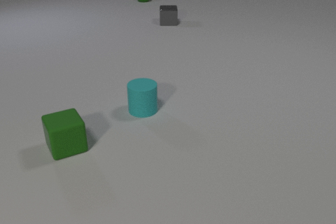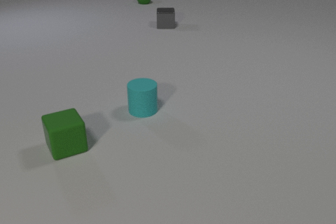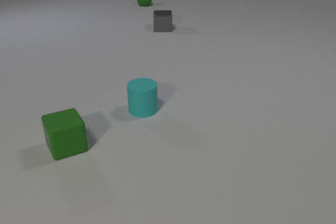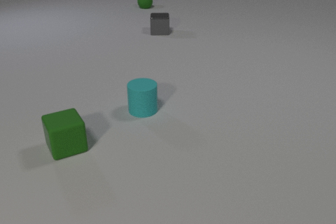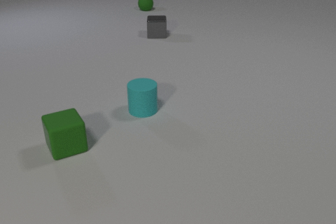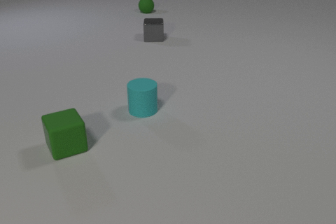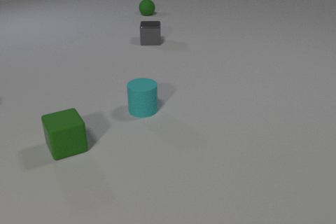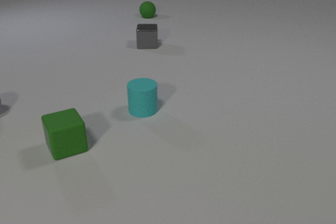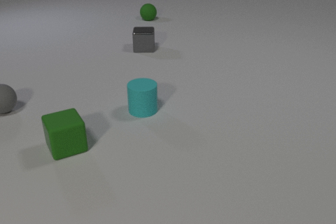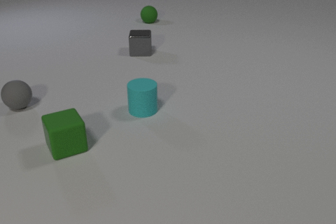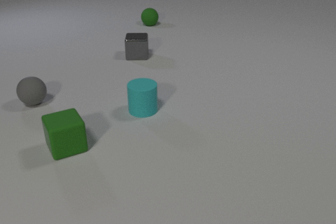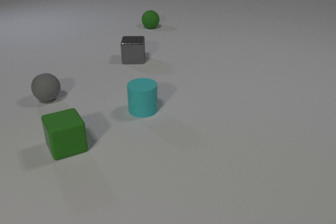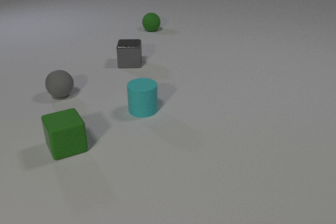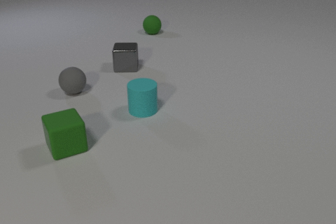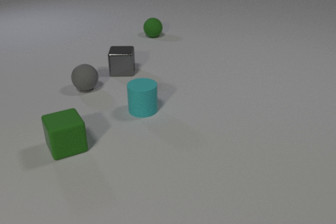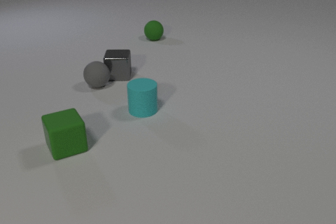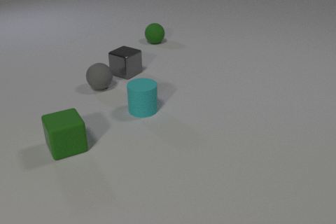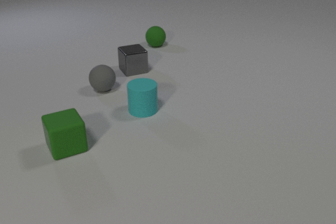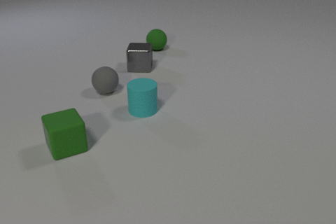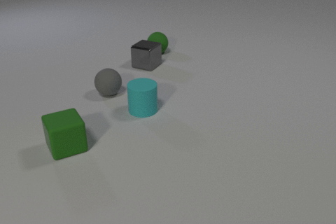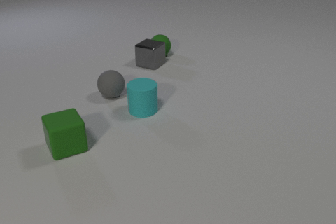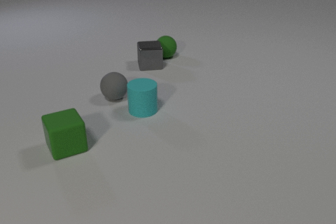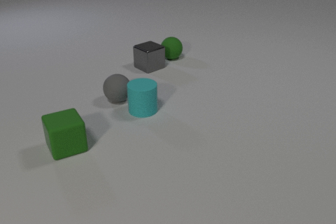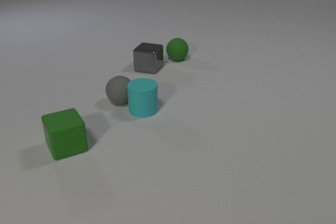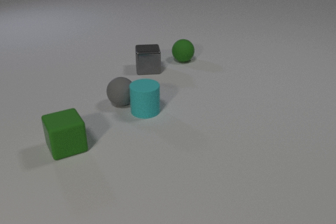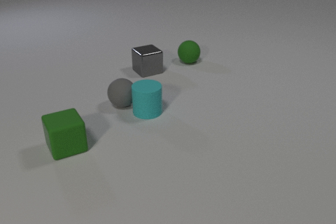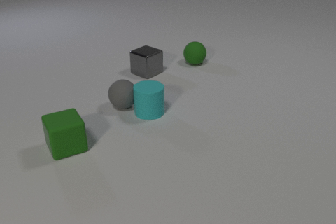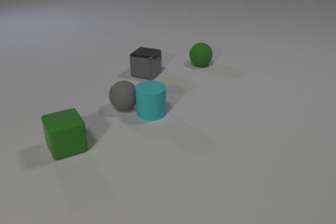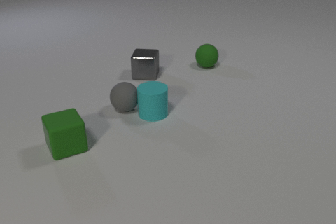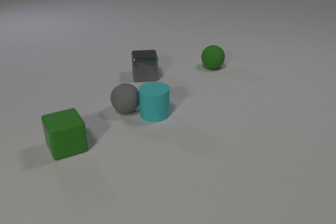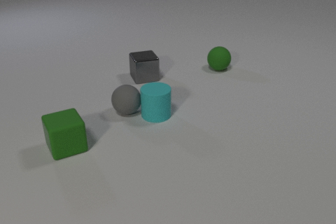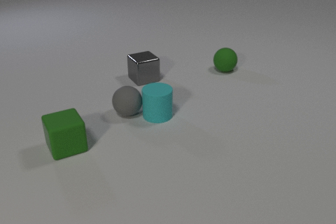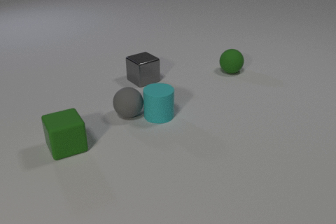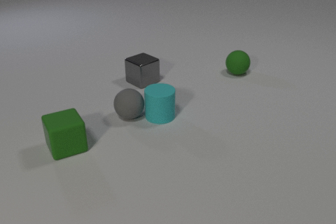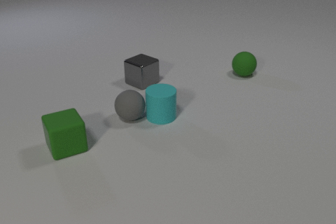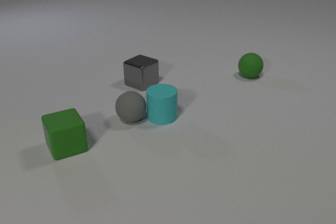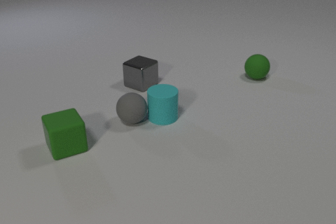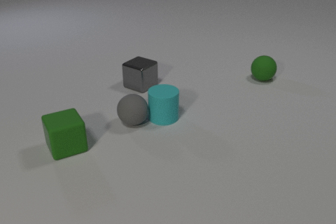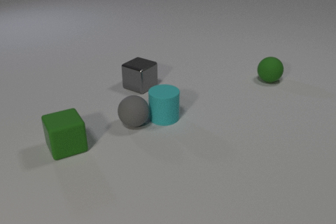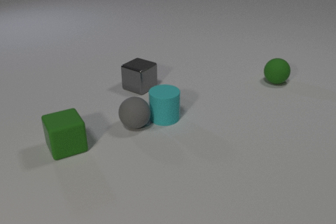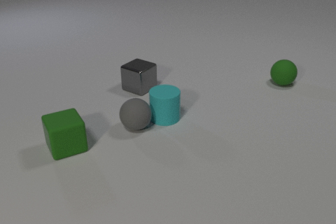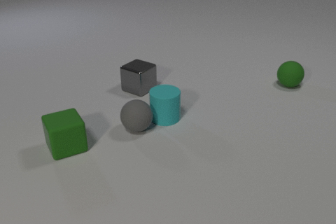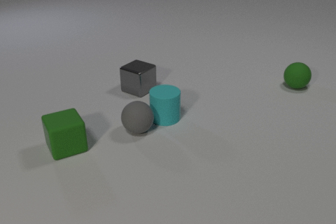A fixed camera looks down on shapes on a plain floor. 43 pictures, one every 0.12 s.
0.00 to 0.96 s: The gray rubber sphere comes in at the left edge, rolls to the right. The gray metal cube slides toward the camera. The green rubber sphere rolls toward the camera.
0.96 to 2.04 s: The gray rubber sphere rolls to the right. The gray metal cube slides toward the camera. The green rubber sphere rolls toward the camera. The gray rubber sphere and the gray metal cube collide.
2.04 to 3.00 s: The gray rubber sphere rolls toward the camera and to the right. The gray metal cube slides to the right. The green rubber sphere rolls toward the camera and to the right. The gray metal cube and the green rubber sphere collide. The gray rubber sphere and the cyan rubber cylinder collide.
3.00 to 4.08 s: The gray rubber sphere rolls toward the camera. The gray metal cube slides toward the camera. The cyan rubber cylinder slides to the right and toward the camera. The green rubber sphere rolls to the right and toward the camera.
4.08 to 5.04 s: The gray rubber sphere rolls toward the camera. The gray metal cube slides toward the camera. The green rubber sphere rolls to the right.
How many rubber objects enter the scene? 1.
What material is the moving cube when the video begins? metal.
Are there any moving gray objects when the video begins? yes.
